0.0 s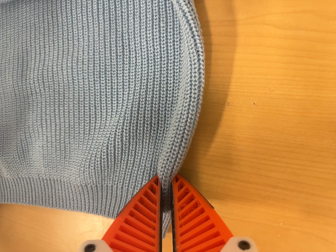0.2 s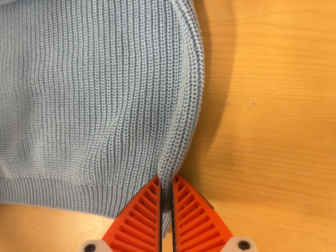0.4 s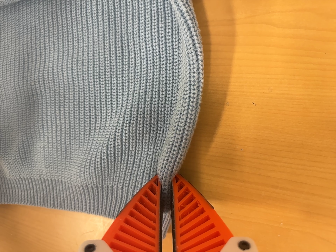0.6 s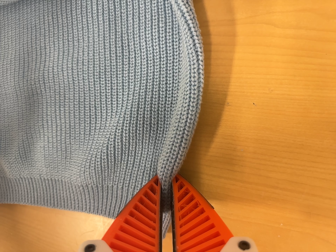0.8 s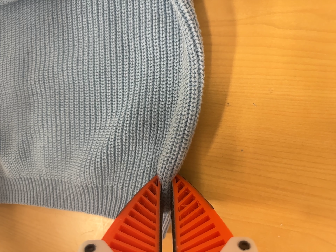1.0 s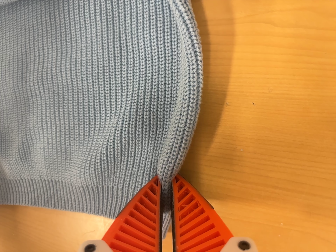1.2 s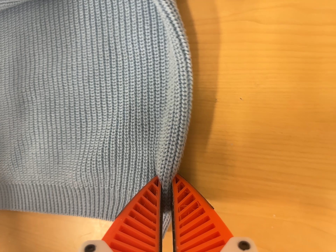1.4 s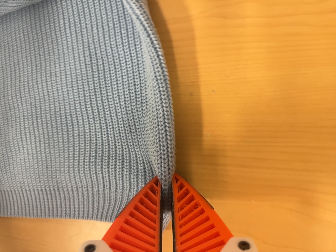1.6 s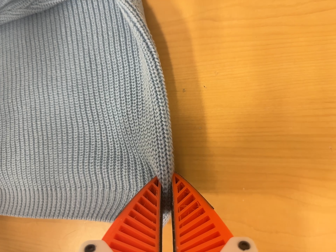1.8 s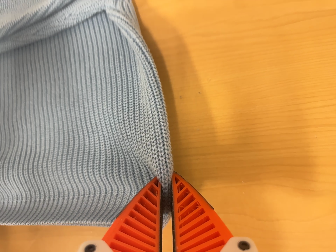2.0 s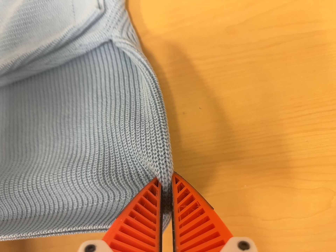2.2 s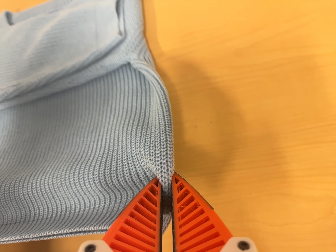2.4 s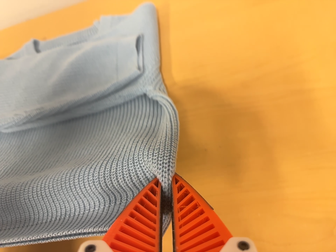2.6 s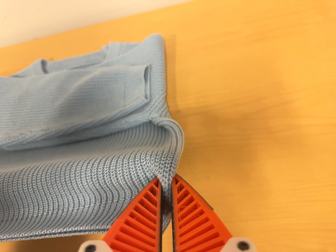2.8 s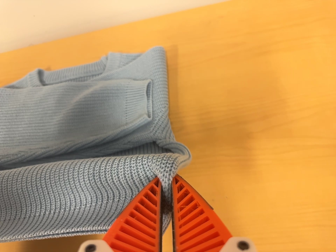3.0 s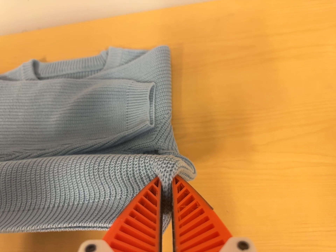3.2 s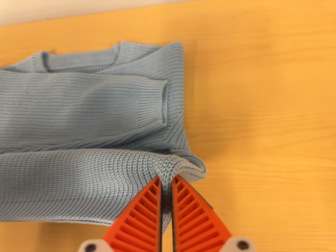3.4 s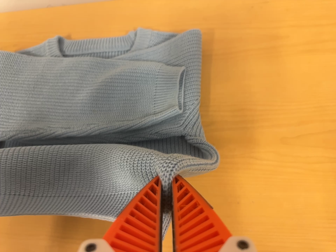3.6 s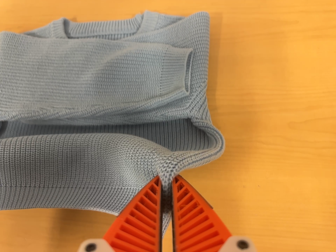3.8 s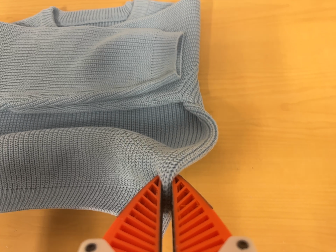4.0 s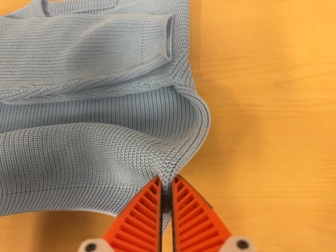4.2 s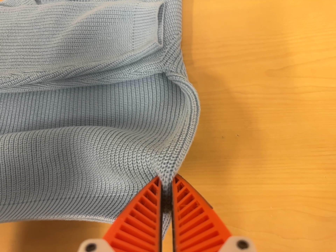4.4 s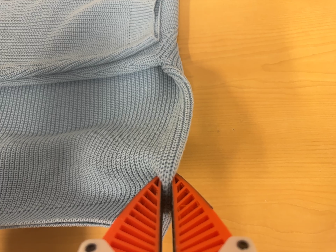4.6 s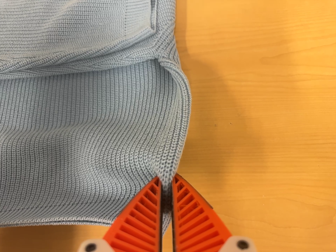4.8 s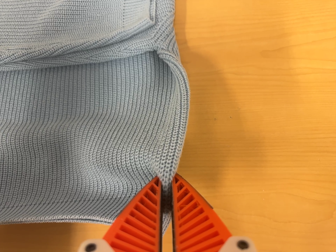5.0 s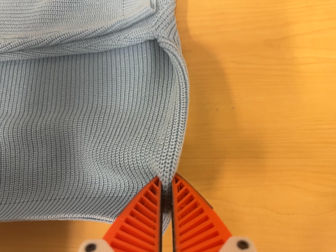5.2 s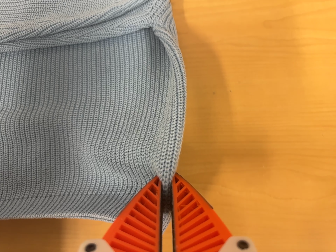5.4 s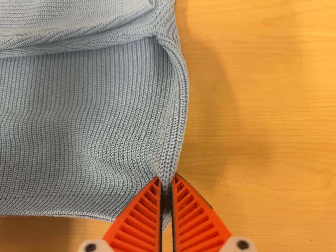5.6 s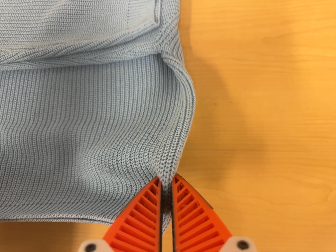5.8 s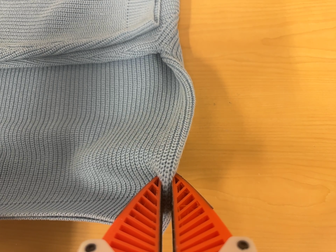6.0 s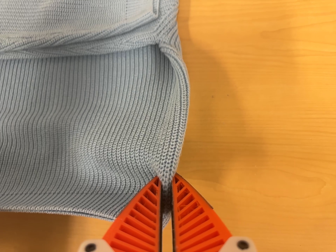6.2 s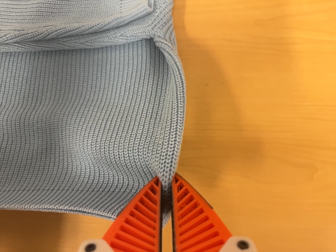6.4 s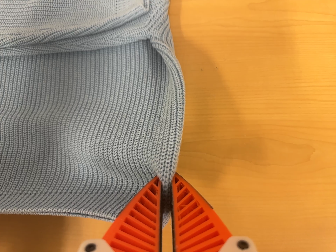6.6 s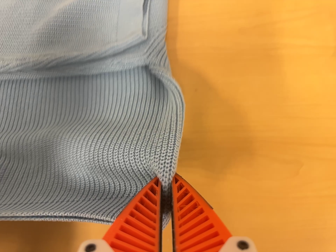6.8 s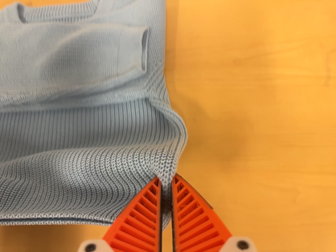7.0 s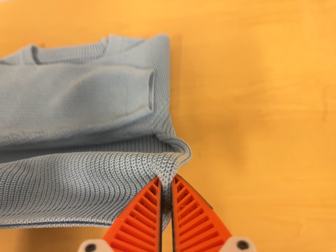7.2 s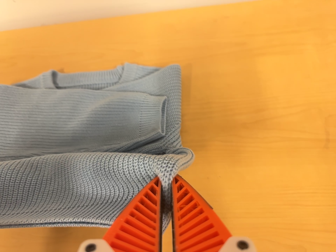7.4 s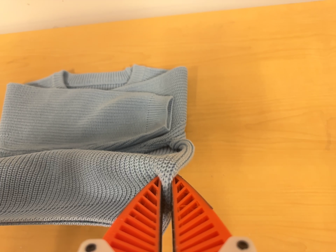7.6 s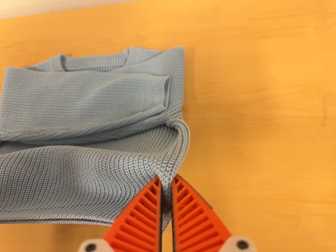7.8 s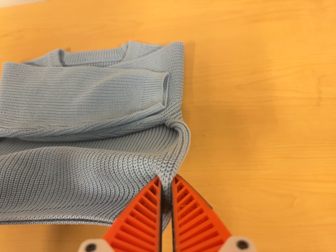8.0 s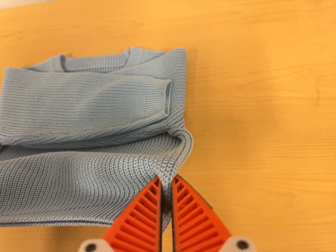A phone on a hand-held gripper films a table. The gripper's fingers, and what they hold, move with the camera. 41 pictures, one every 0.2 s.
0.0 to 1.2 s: The camera shifts only a little, or ends up much as it began.
1.2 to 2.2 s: The camera travels backward and toward the bottom of its view, about 12 cm, so what stands in front gets smaller. Its aim tips toward the top of its view by about 25 degrees, and the scene shifts downward. It rolls about its line of sight by about 10 degrees, and the scene rotates counterclockwise.
2.2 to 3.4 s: The camera travels toward the top of its view and to its left, about 14 cm, so close, fixed things drift downward. It rolls about its line of sight by about 10 degrees, and the scene rotates clockwise.
3.4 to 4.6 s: The camera travels toward the bottom of its view, about 10 cm, so close, fixed things drift upward.
4.6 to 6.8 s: The camera shifts only a little, or ends up much as it began.
6.8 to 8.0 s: The camera travels backward, about 6 cm, so what stands in front gets smaller.
The film runs forward here.
